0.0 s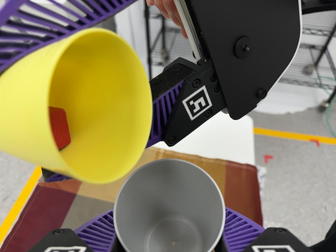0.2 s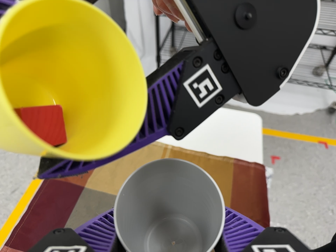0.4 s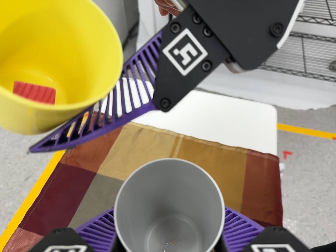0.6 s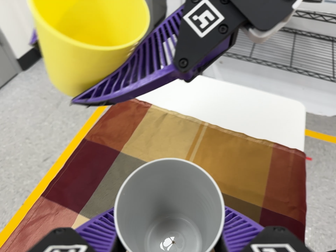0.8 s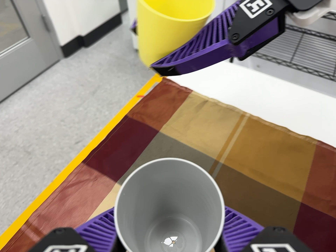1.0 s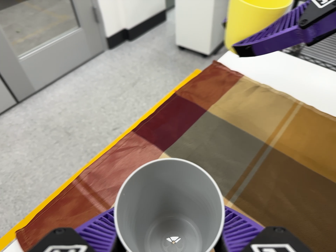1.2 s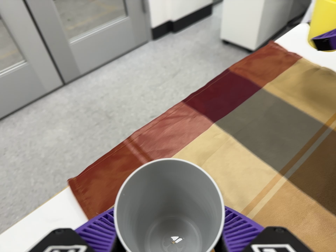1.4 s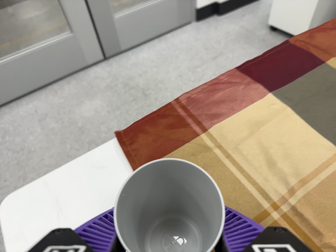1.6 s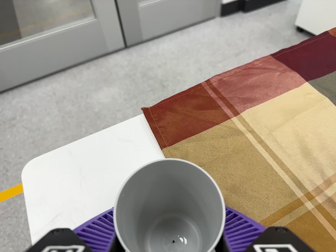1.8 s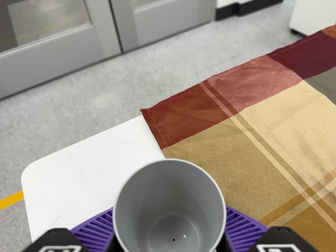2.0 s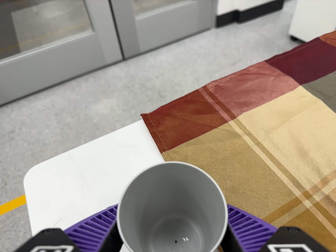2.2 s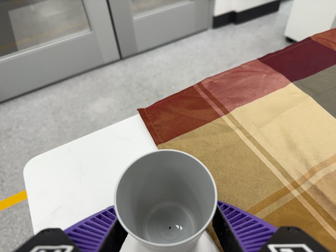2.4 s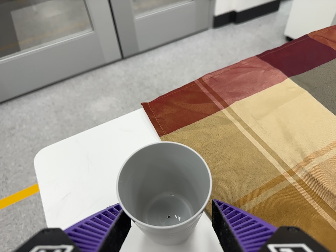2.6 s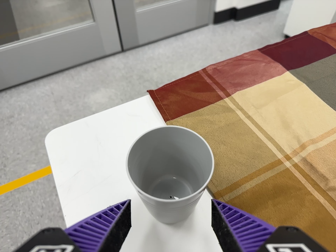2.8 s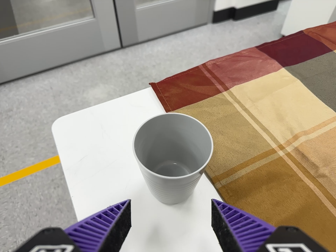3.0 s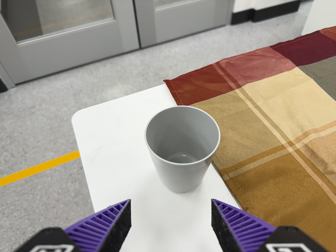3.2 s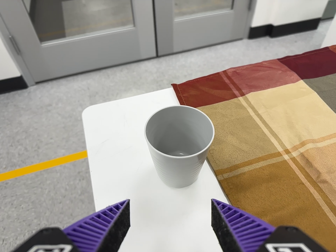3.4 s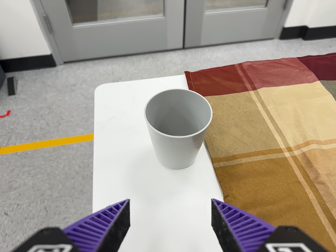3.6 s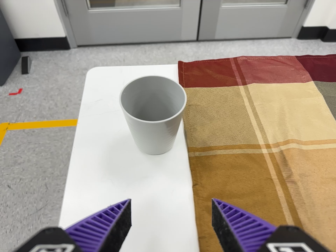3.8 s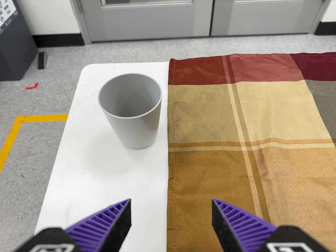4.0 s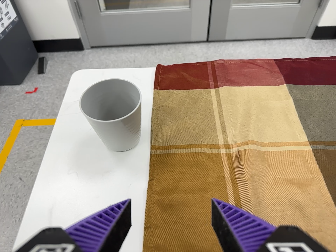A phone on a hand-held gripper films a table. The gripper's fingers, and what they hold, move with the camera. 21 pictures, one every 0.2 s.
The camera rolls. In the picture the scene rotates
clockwise.
The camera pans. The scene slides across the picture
to the right.
0.0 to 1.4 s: The camera pans to its left by about 35 degrees. It travels toward the bottom of its view and to its left, about 26 cm, so close, fixed things drift upward. It rolls about its line of sight by about 30 degrees, and the scene rotates clockwise.
1.4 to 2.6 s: The camera travels toward the bottom of its view, about 8 cm, so close, fixed things drift upward.
2.6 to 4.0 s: The camera pans to its left by about 20 degrees. It travels to its right and backward, about 20 cm. It rolls about its line of sight by about 20 degrees, and the scene rotates clockwise.
The film runs backward here.
